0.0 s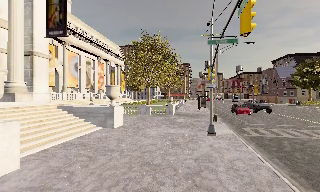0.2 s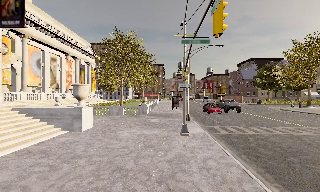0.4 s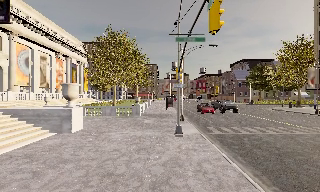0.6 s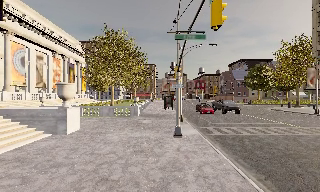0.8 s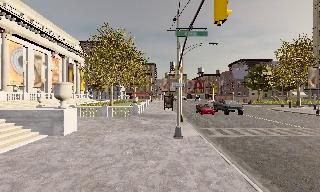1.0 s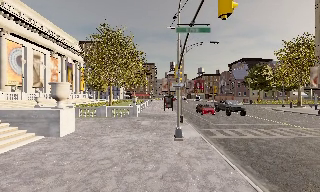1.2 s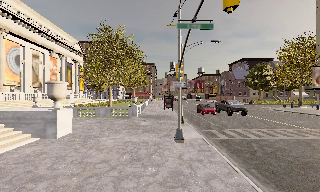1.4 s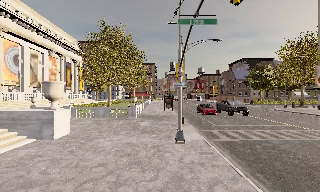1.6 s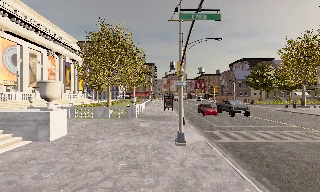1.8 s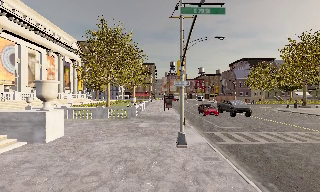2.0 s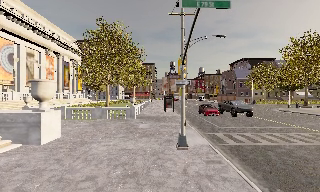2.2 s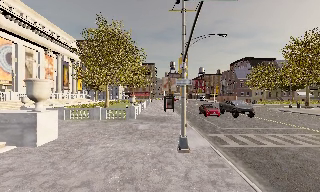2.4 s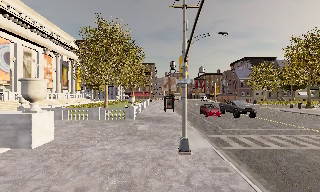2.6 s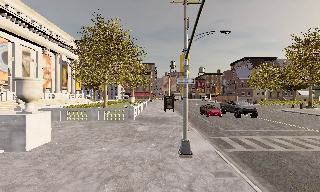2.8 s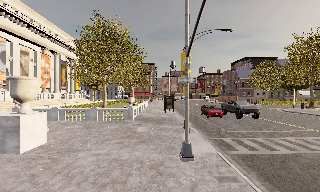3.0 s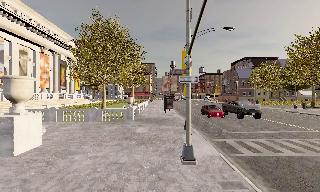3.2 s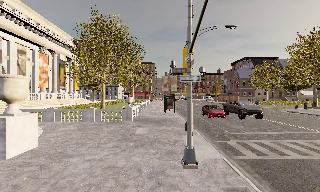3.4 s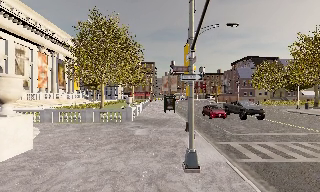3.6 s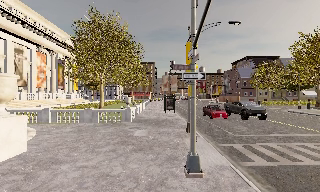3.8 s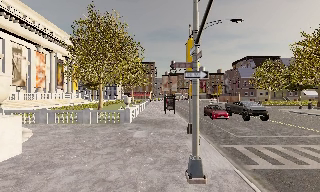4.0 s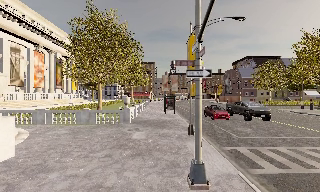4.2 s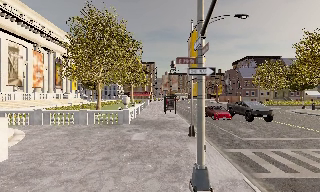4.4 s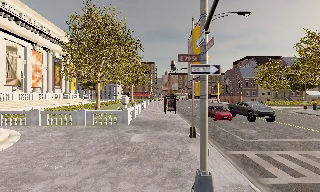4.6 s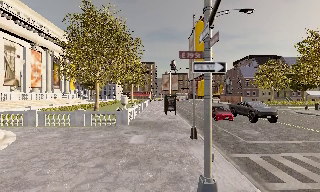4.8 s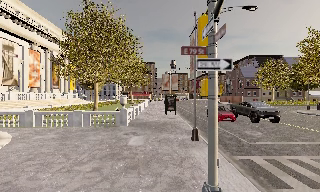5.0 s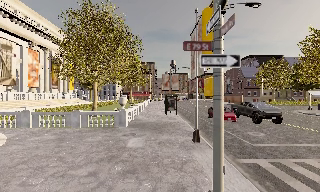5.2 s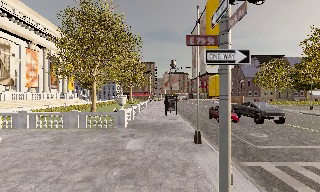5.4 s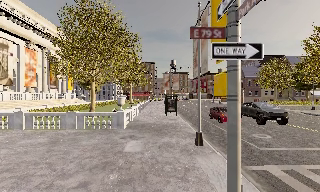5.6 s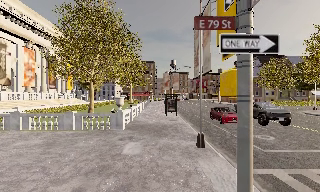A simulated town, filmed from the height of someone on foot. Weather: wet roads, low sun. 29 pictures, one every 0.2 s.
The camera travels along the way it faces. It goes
forward.
0.0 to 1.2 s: The camera pans to its right, which is clockwise from overhead, by about 10 degrees. It travels forward, about 2 m, so what stands in front looms larger.
1.2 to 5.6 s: The camera travels forward, about 7 m, so what stands in front looms larger.
The film runs forward here.
